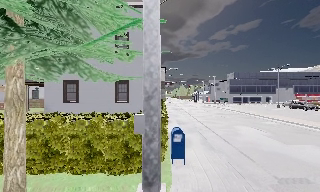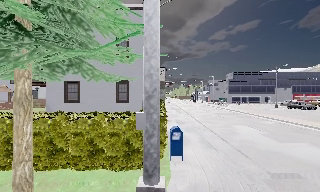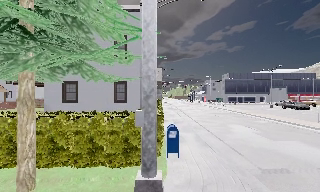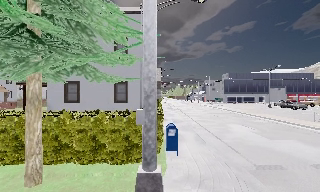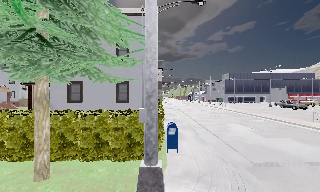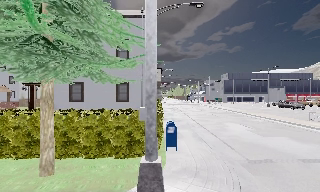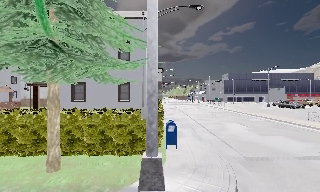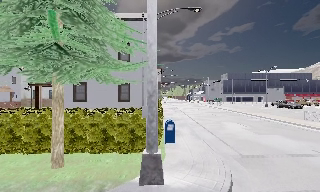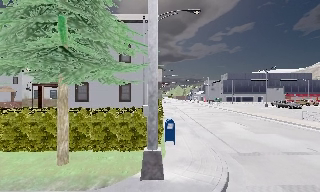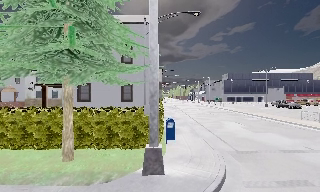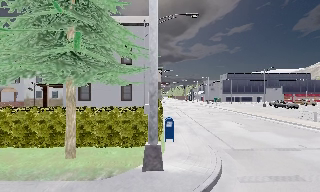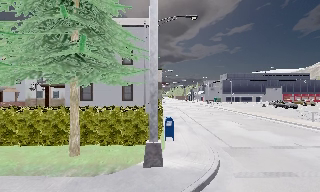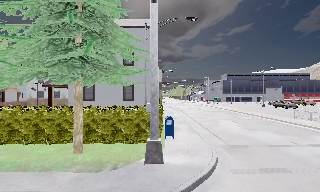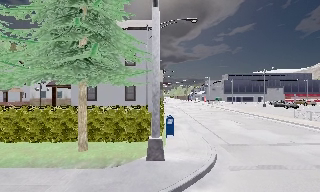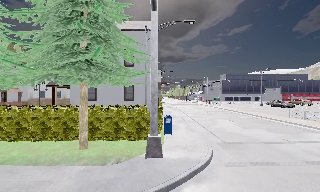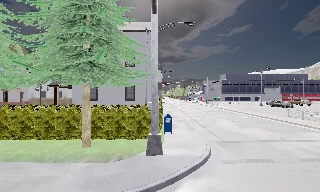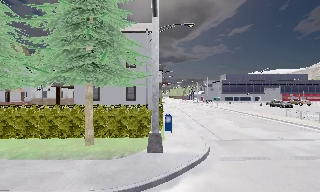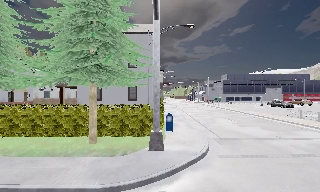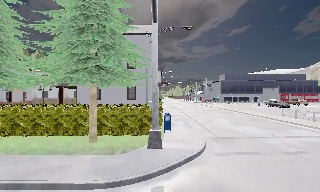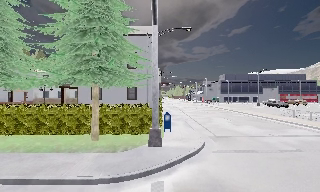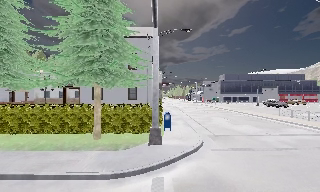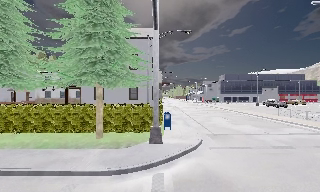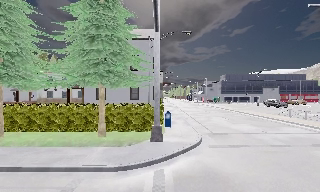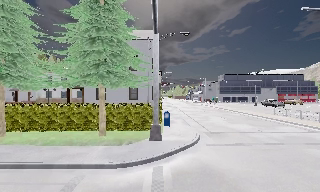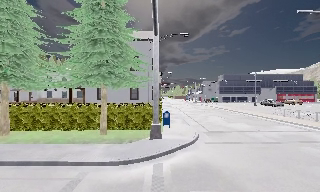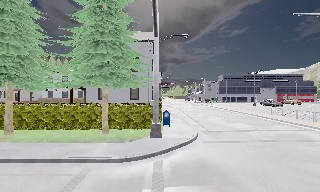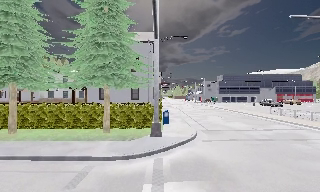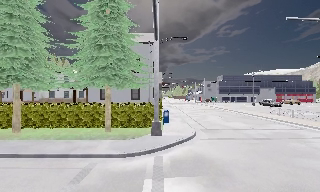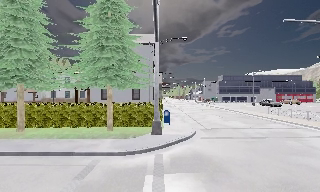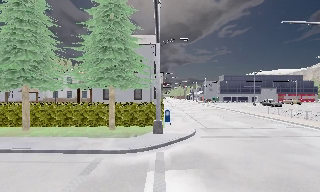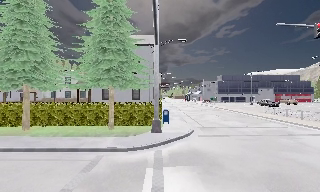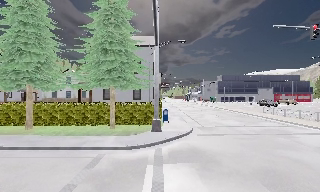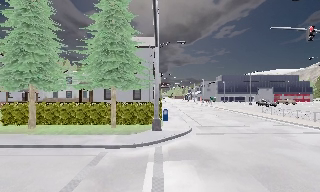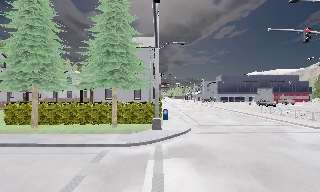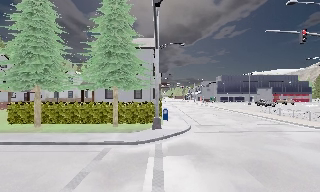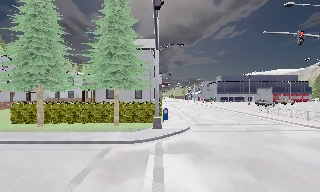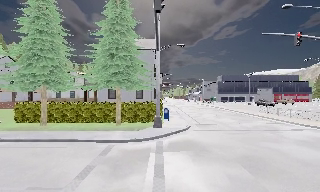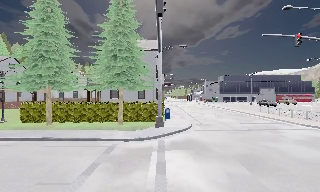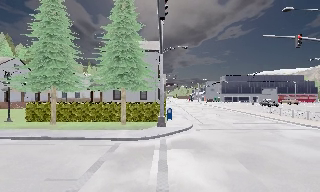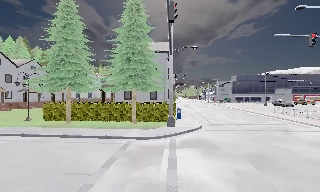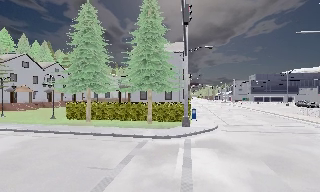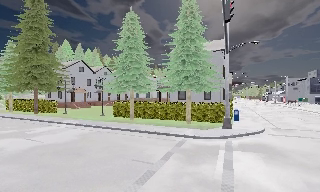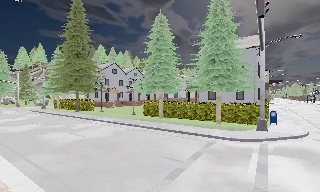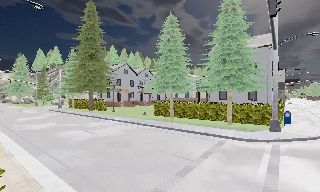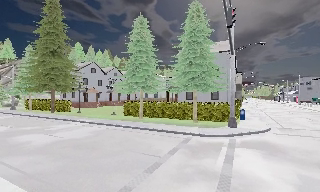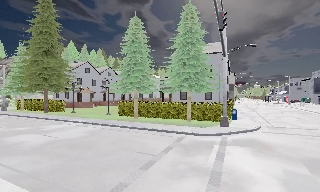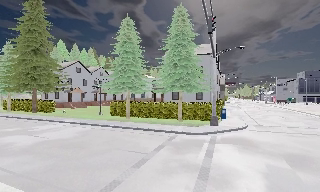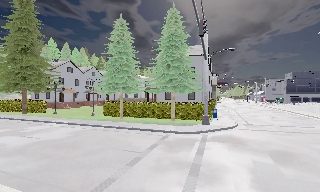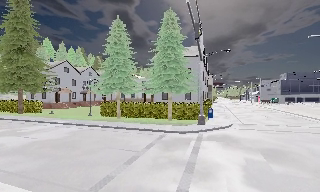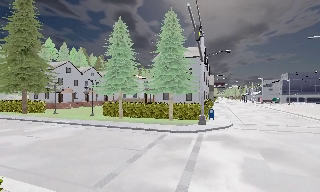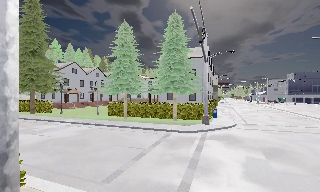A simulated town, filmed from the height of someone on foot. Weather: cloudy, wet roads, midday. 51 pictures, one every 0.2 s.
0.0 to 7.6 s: The camera travels backward, about 9 m, so what stands in front gets smaller.
7.6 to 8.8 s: The scene slides to the right, as the camera pans about 25 degrees to its left. It travels backward, about 1.5 m, so what stands in front gets smaller.
8.8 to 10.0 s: The camera travels backward, about 1.5 m, so what stands in front gets smaller.
The film runs backward here.
